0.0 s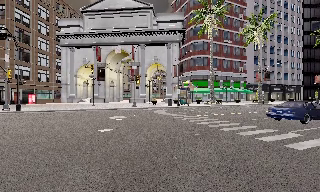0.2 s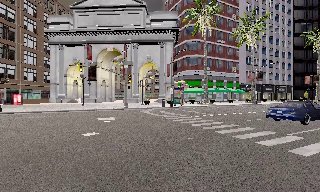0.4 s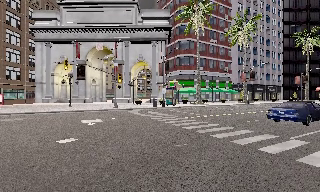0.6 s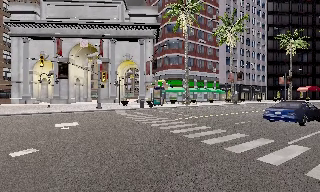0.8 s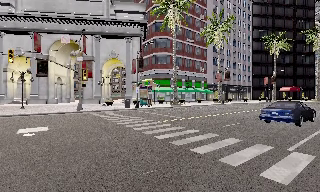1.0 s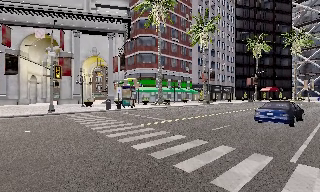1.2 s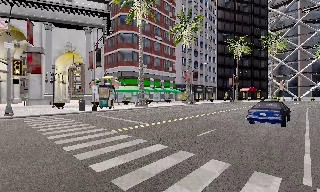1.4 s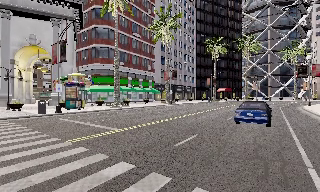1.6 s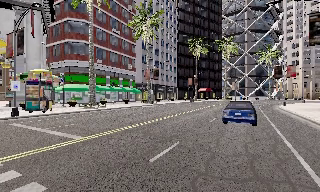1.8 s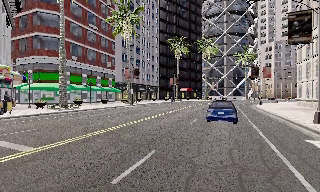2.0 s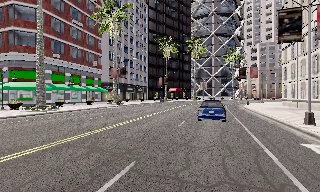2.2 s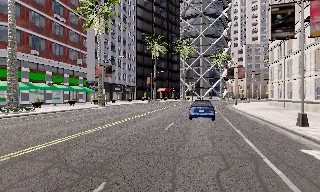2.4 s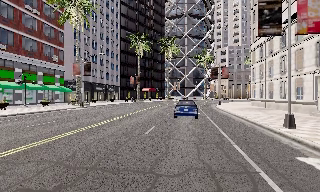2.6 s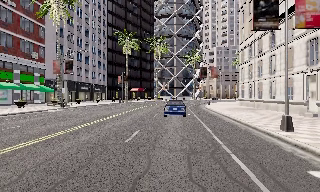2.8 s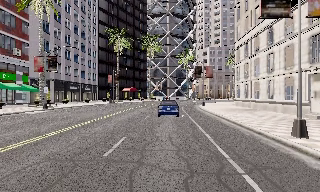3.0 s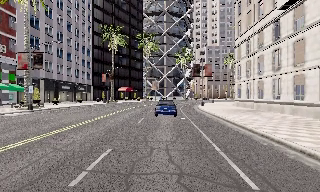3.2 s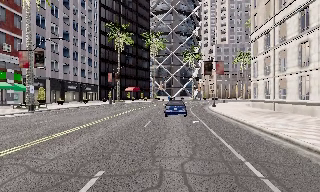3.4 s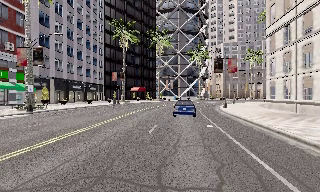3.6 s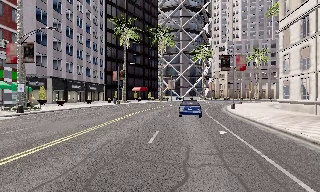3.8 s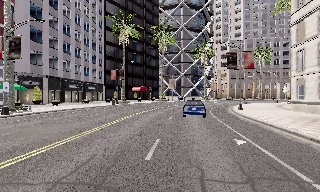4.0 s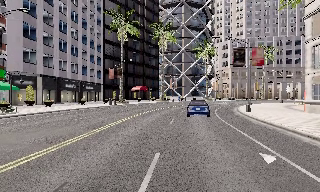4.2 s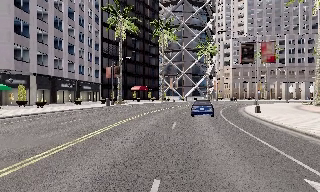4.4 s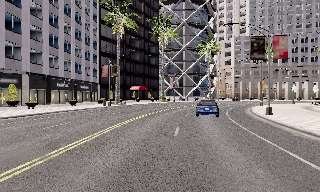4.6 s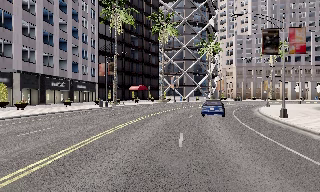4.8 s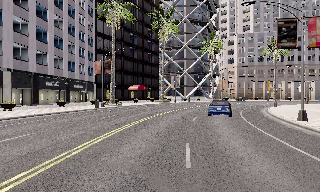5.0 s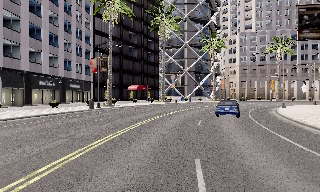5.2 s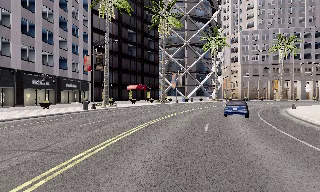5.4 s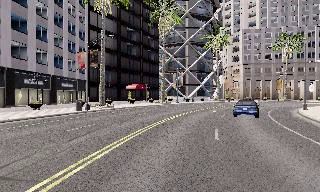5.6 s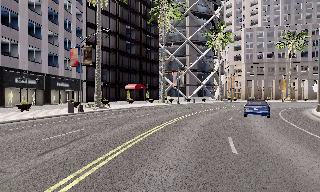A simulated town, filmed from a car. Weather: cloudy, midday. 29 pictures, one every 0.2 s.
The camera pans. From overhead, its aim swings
clockwise.
The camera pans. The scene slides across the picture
to the left.
0.0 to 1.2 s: The camera swings to its right by about 25 degrees, and the scene slides to the left. It travels forward, about 6 m, so what stands in front looms larger. It gains speed.
1.2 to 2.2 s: The camera swings to its right by about 30 degrees, and the scene slides to the left. It travels forward, about 6 m, so what stands in front looms larger.
2.2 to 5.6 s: The camera travels forward, about 25 m, so what stands in front looms larger.
The film runs forward here.
